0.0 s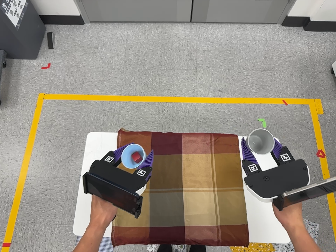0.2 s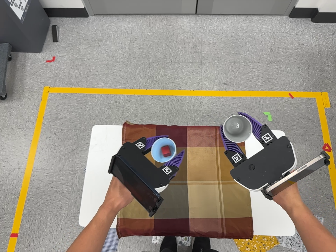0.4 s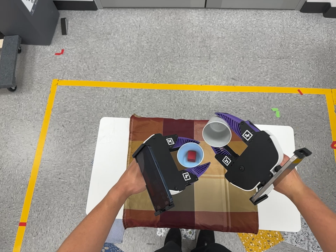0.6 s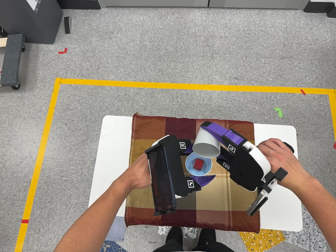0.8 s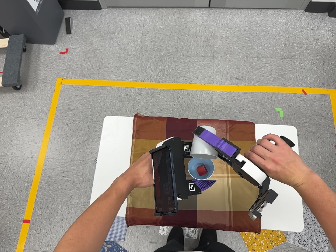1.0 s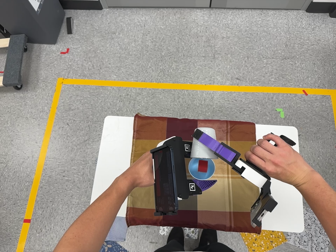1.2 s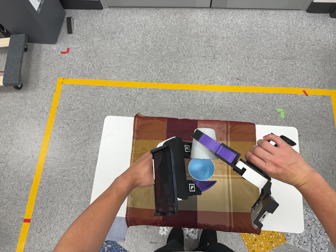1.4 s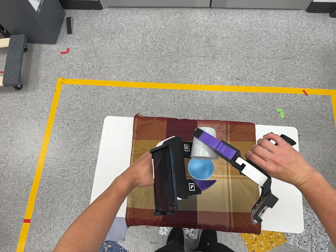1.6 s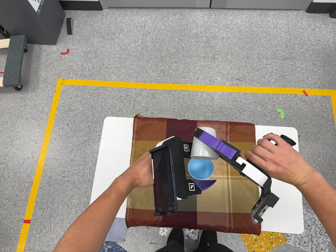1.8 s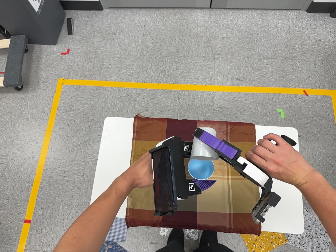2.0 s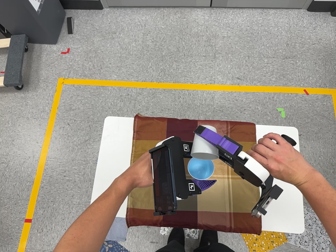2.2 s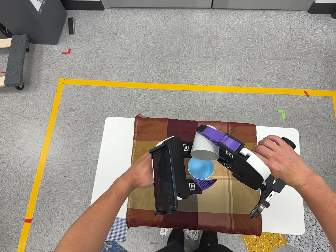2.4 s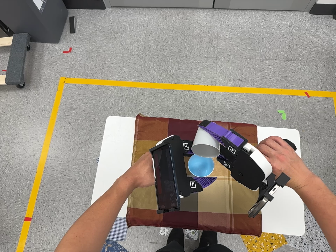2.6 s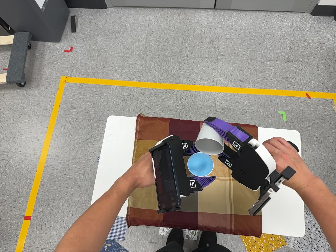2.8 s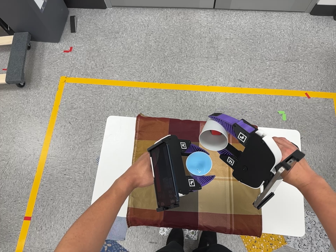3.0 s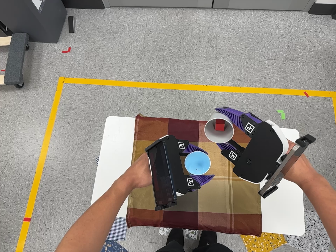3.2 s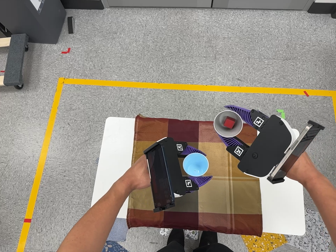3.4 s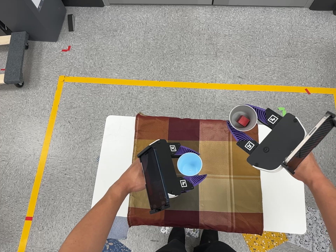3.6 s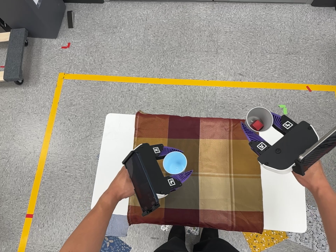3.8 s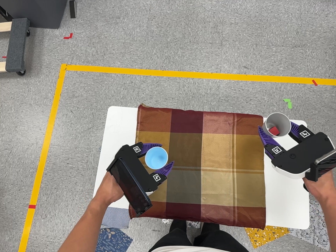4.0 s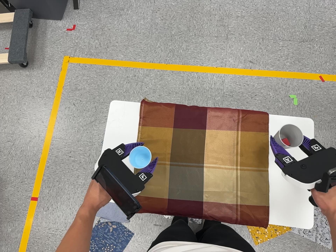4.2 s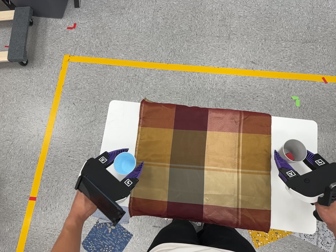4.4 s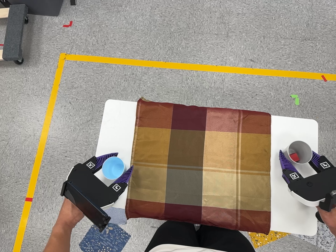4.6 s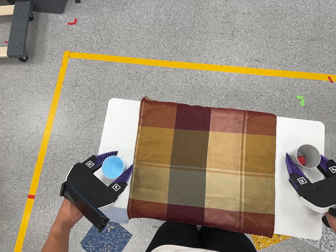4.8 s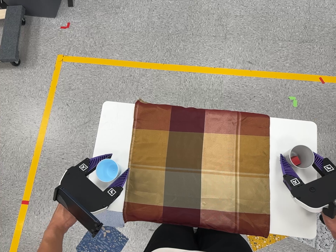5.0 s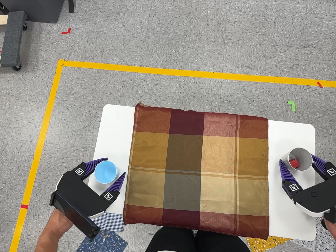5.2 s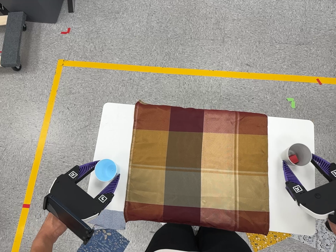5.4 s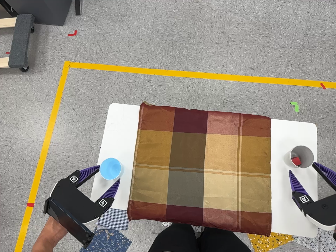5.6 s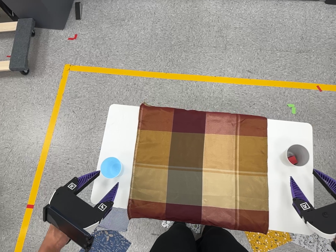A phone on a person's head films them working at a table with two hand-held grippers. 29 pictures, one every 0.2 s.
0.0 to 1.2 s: The camera shifts only a little, or ends up much as it began.
1.2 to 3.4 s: The camera shifts only a little, or ends up much as it began.
3.4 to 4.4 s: The camera travels forward, about 8 cm, so what stands in front looms larger.
4.4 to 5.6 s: The camera travels toward the bottom of its view and backward, about 6 cm.
The film runs backward here.
